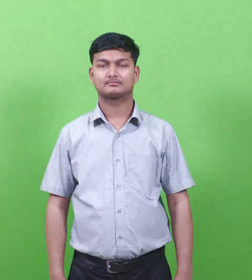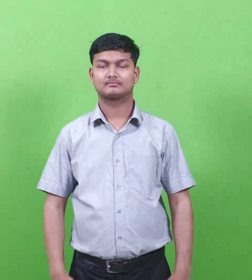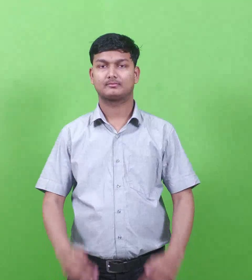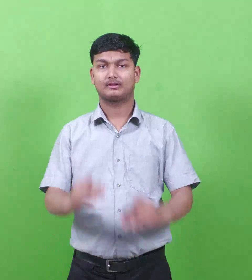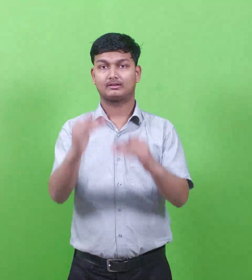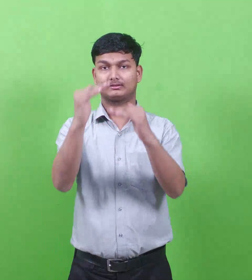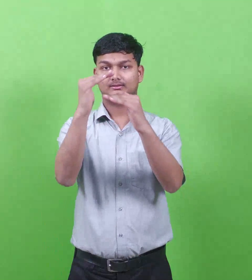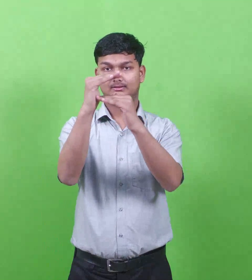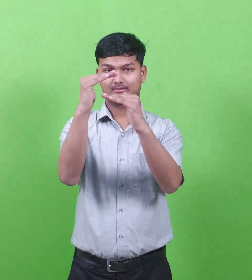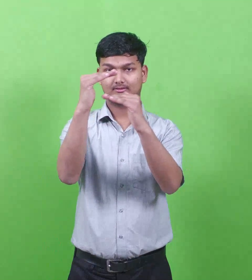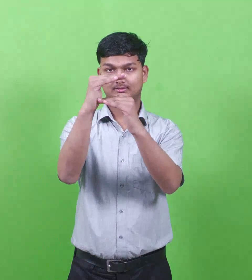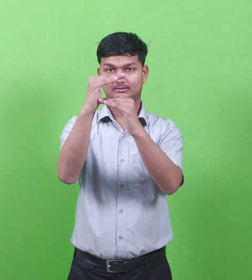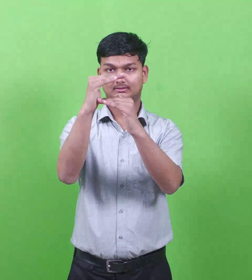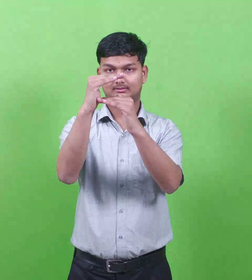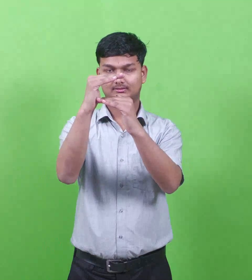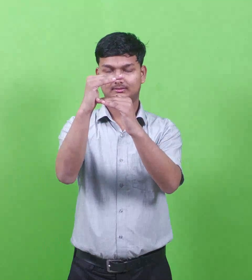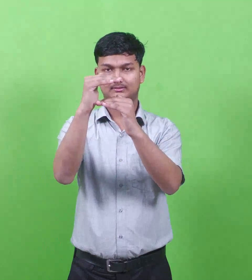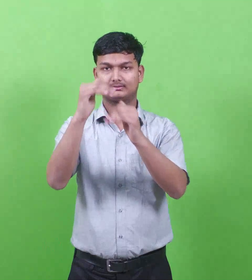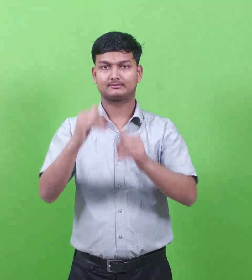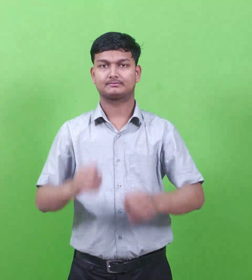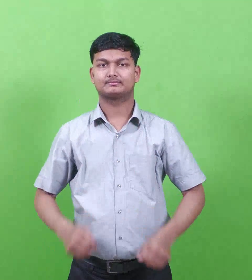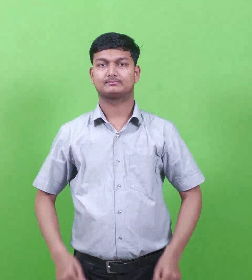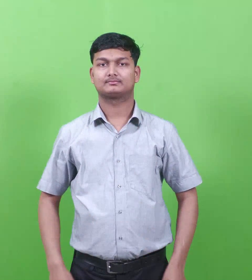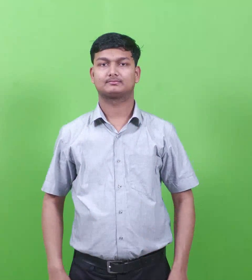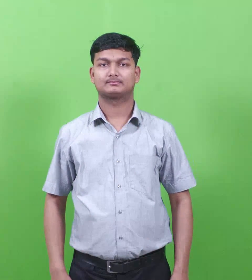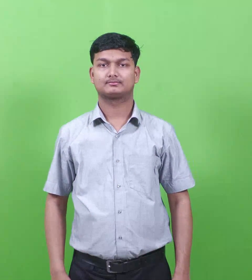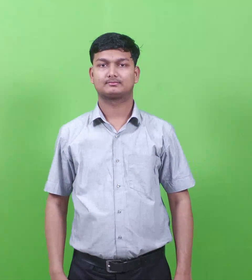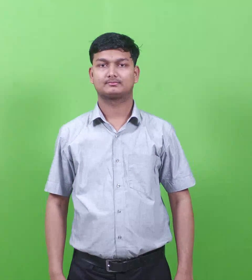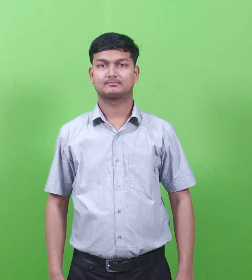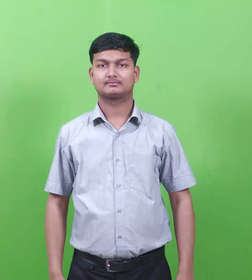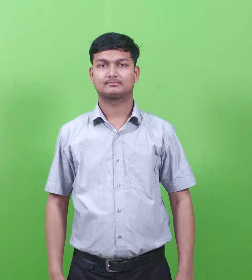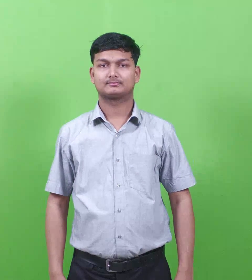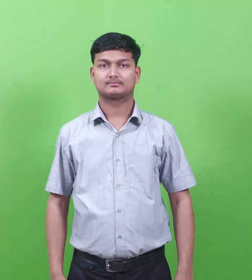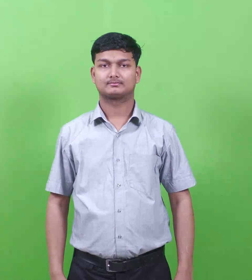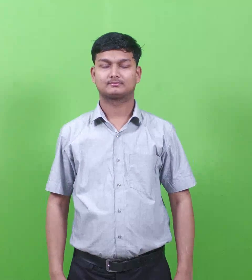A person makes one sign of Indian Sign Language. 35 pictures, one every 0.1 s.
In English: zippor
